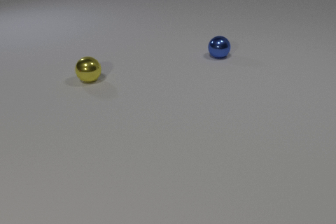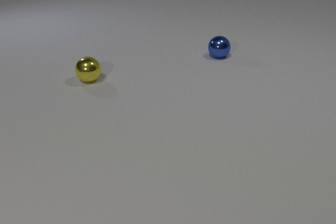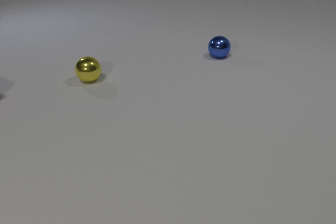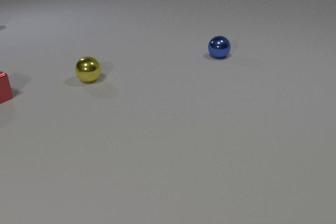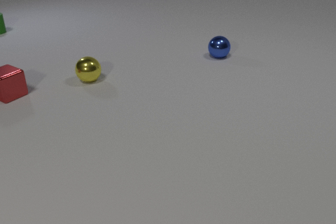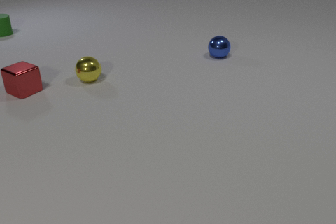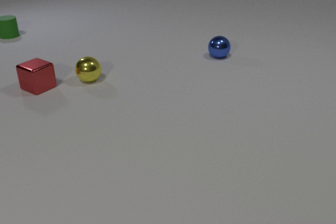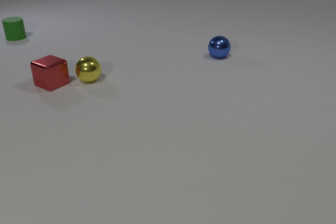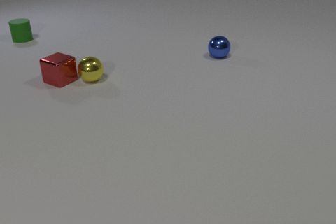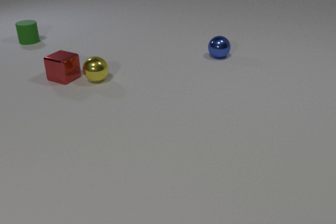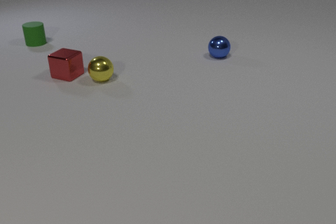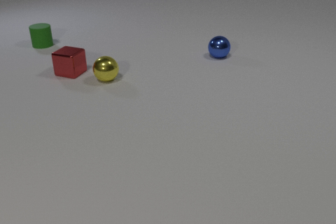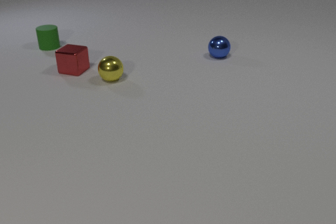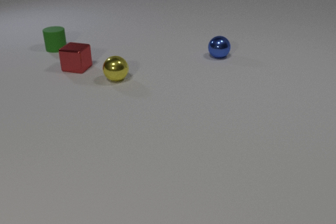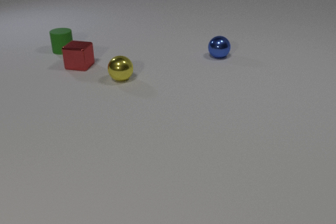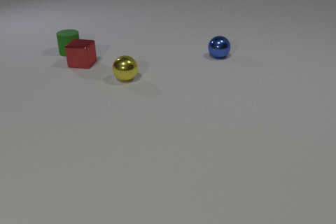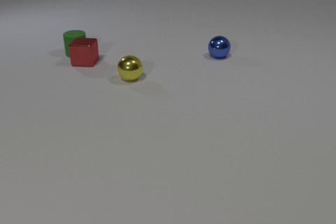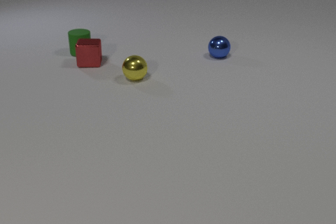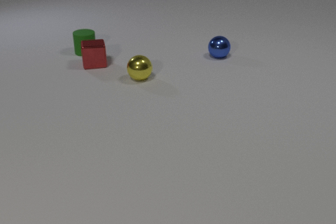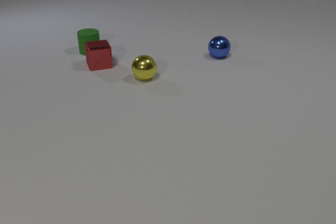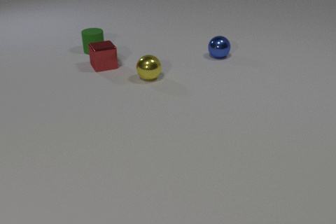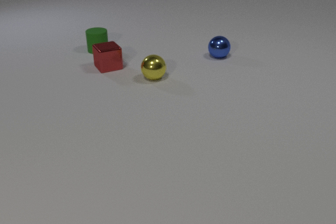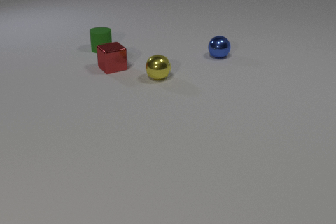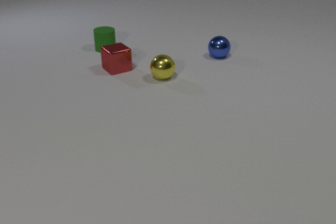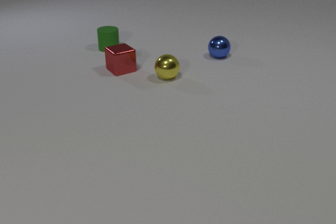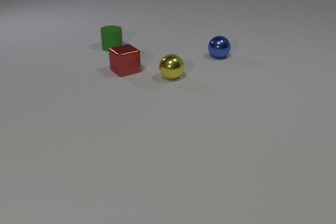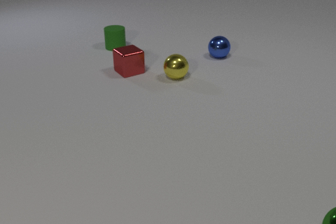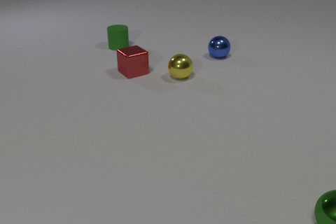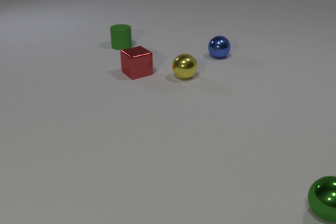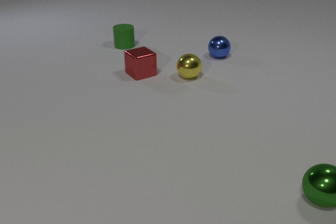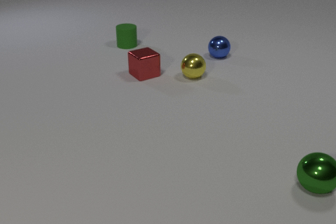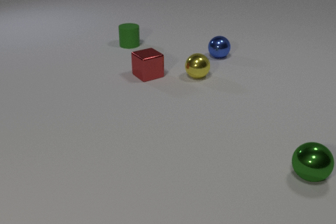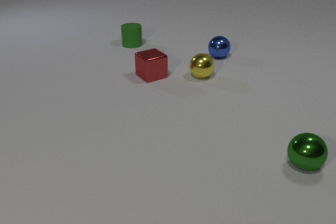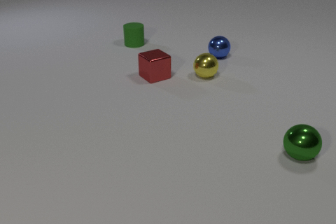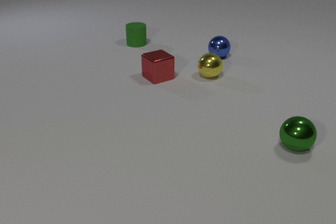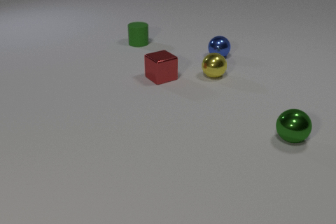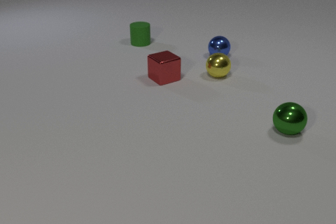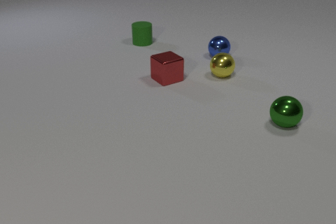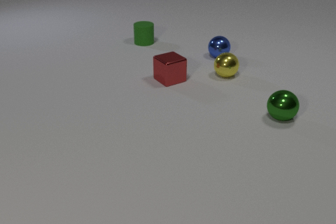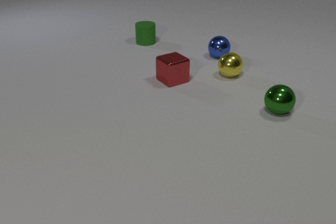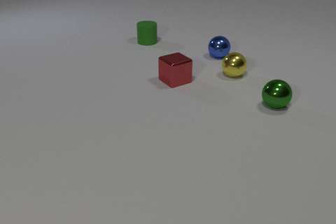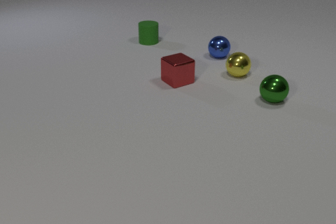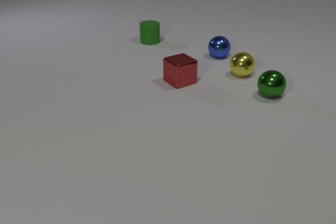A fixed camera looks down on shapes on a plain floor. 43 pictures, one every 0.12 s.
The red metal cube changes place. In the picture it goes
to the right.
The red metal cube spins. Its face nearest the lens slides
to the right.
0.00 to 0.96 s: The red metal cube comes in at the left edge, slides to the right. The green rubber cylinder comes in at the left edge, slides toward the camera and to the right. The red metal cube and the yellow metal sphere collide.
0.96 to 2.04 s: The red metal cube slides away from the camera and to the right, spins so that its near face slides to the right, counterclockwise seen from above. The yellow metal sphere rolls to the right. The green rubber cylinder slides toward the camera and to the right. The red metal cube and the green rubber cylinder collide.
2.04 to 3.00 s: The red metal cube slides to the right and toward the camera, spins counterclockwise seen from above by about 30 degrees, its near face sliding to the right. The yellow metal sphere rolls to the right. The green rubber cylinder slides to the right.
3.00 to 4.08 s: The red metal cube slides to the right and toward the camera. The yellow metal sphere rolls to the right. The green rubber cylinder slides to the right. The green metal sphere comes in at the bottom edge, rolls away from the camera and to the left.
4.08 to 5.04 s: The red metal cube slides to the right and toward the camera. The yellow metal sphere rolls to the right. The green rubber cylinder slides to the right and away from the camera. The green metal sphere rolls away from the camera.
What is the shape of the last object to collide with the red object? cylinder.
How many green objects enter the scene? 2.
How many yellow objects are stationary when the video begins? 1.
